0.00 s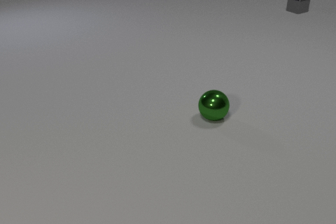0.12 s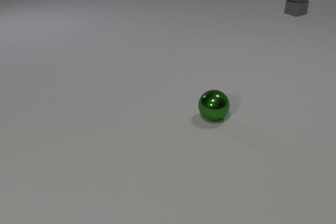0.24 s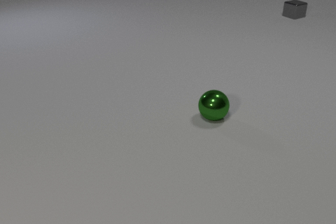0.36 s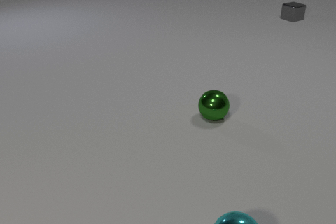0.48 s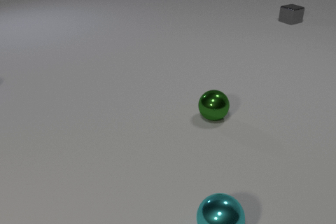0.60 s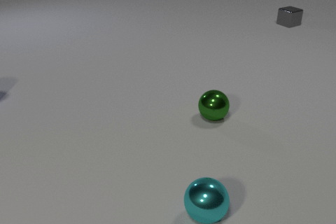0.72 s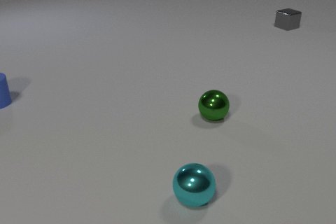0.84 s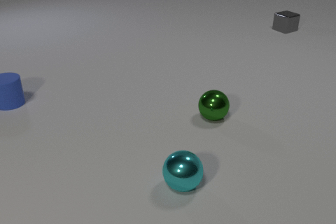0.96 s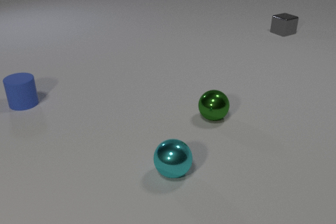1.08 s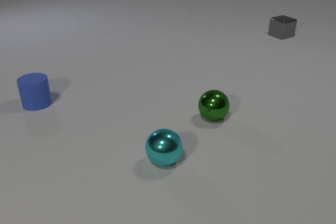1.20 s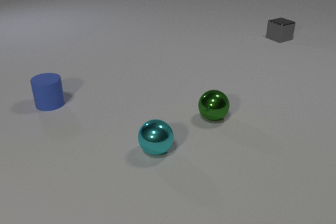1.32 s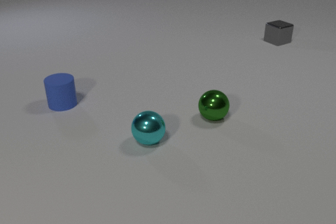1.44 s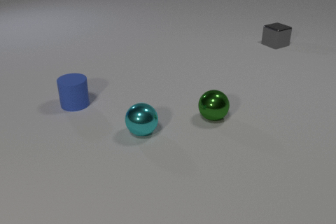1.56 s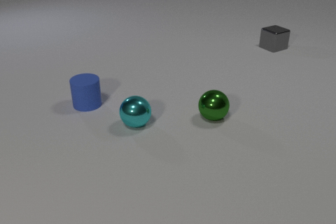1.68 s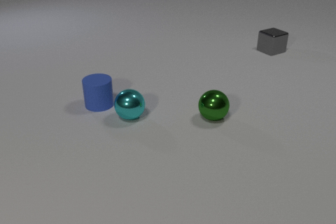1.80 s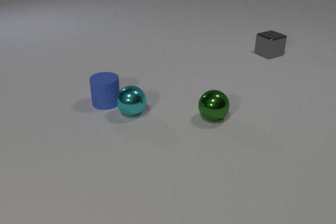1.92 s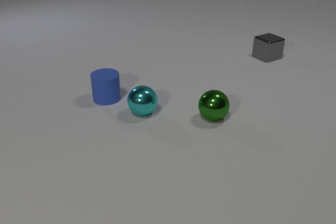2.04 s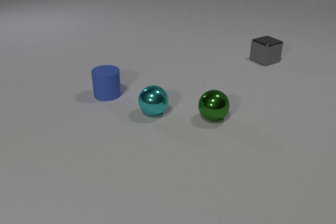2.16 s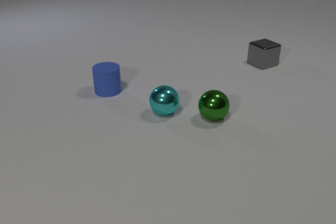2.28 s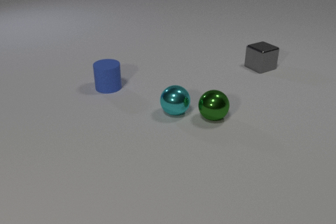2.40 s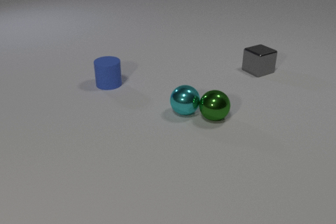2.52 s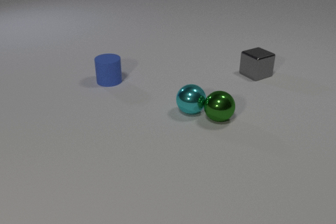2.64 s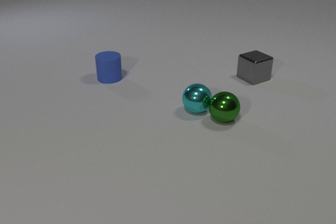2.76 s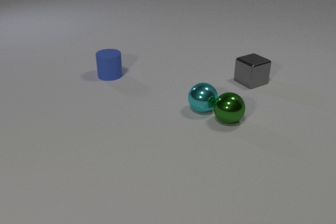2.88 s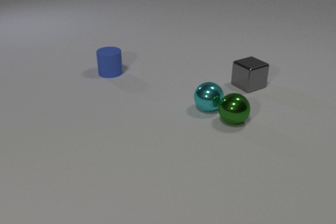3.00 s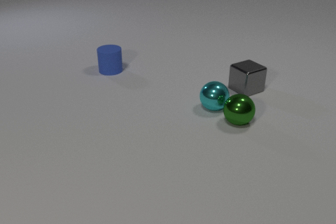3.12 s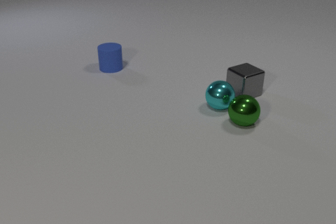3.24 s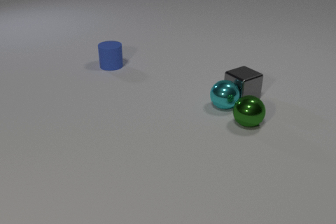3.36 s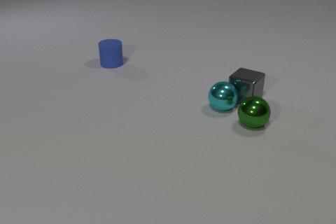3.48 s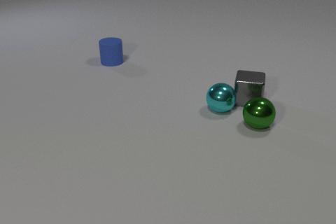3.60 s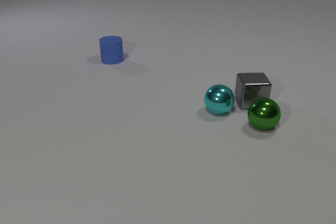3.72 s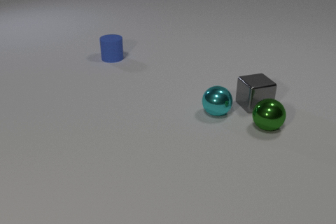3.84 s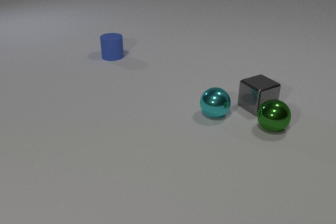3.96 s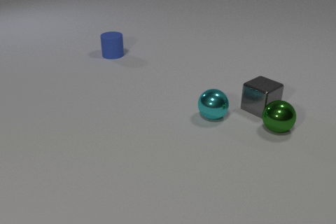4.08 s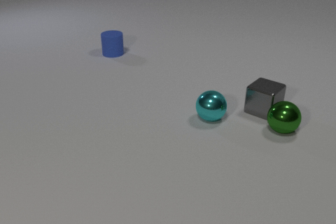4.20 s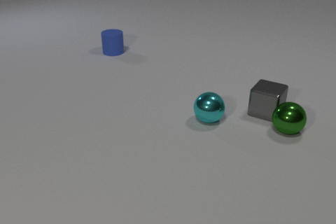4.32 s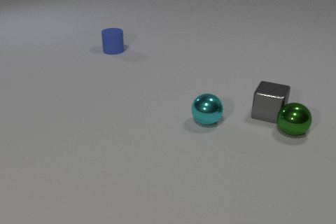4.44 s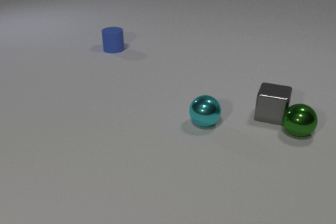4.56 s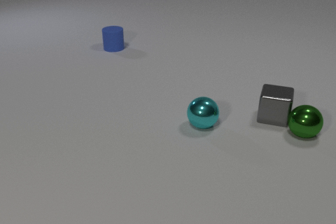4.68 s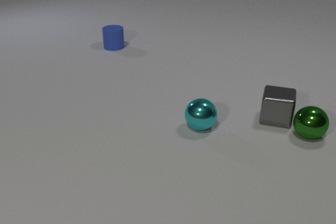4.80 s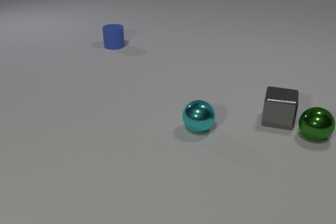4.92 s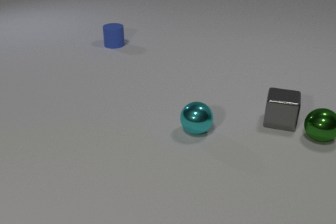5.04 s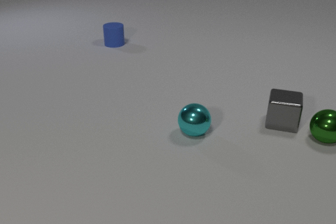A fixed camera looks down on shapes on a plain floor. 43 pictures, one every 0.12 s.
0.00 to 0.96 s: The cyan metal sphere comes in at the bottom edge, rolls away from the camera and to the left. The blue rubber cylinder comes in at the left edge, slides to the right and toward the camera. The gray metal cube slides toward the camera.
0.96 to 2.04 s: The cyan metal sphere rolls away from the camera. The blue rubber cylinder slides to the right. The gray metal cube slides toward the camera. The cyan metal sphere and the blue rubber cylinder collide.
2.04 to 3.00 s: The cyan metal sphere rolls to the right. The blue rubber cylinder slides away from the camera. The green metal sphere rolls to the right. The gray metal cube slides toward the camera. The cyan metal sphere and the green metal sphere collide.
3.00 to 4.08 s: The cyan metal sphere rolls toward the camera. The blue rubber cylinder slides away from the camera. The green metal sphere rolls to the right. The gray metal cube slides toward the camera and to the right, spins so that its near face slides to the right, counterclockwise seen from above. The cyan metal sphere and the gray metal cube collide.
4.08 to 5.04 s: The cyan metal sphere rolls toward the camera and to the left. The blue rubber cylinder slides away from the camera. The green metal sphere rolls to the right. The gray metal cube slides toward the camera and to the right, spins counterclockwise seen from above by about 15 degrees, its near face sliding to the right. The green metal sphere and the gray metal cube collide.
Are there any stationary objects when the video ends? no.
How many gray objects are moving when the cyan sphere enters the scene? 1.
Are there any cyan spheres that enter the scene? yes.
